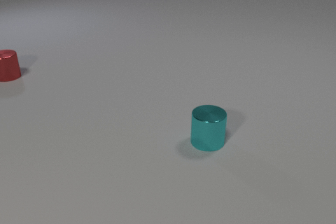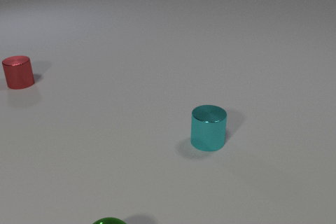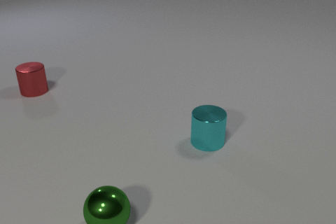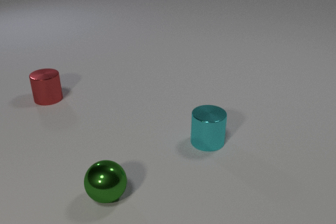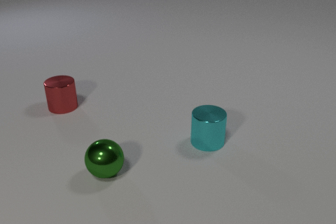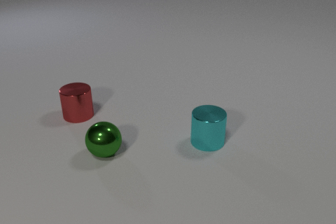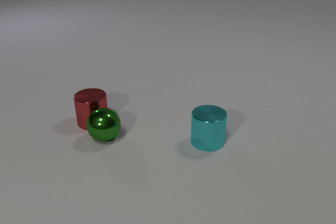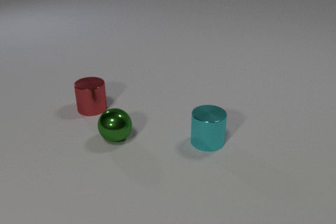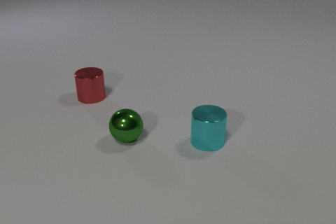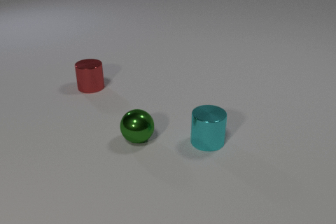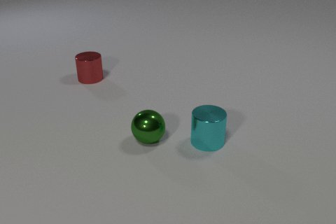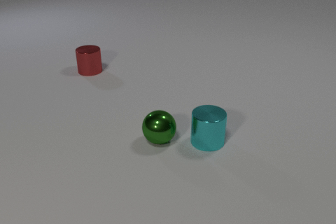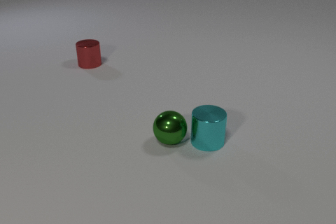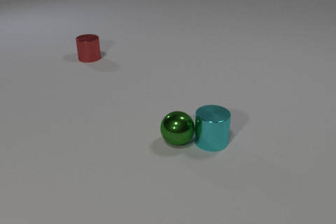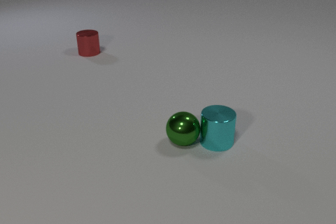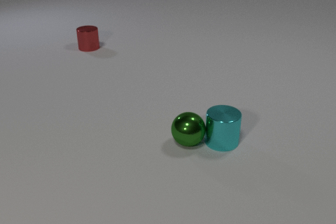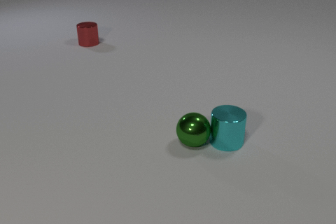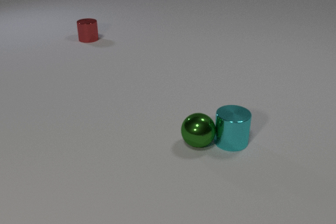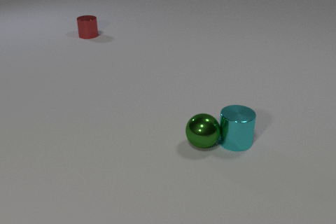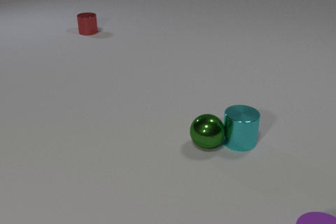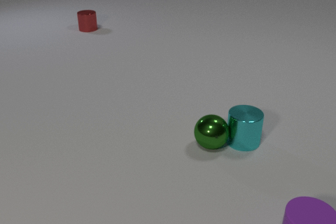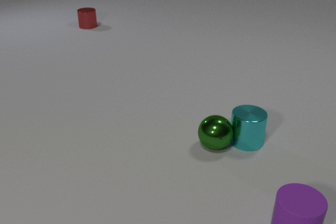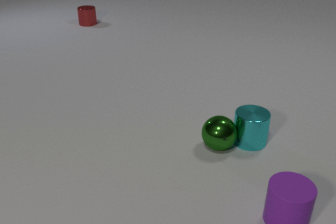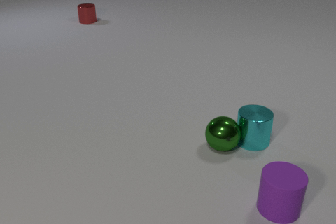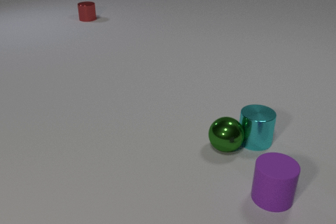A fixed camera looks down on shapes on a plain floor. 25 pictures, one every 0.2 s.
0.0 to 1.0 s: The green metal sphere comes in at the bottom edge, rolls away from the camera. The red metal cylinder slides toward the camera and to the right.
1.0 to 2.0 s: The green metal sphere rolls to the right and away from the camera. The red metal cylinder slides away from the camera. The green metal sphere and the red metal cylinder collide.
2.0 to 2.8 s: The green metal sphere rolls to the right. The red metal cylinder slides away from the camera. The cyan metal cylinder slides to the right. The green metal sphere and the cyan metal cylinder collide.
2.8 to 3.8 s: The green metal sphere rolls to the right. The red metal cylinder slides away from the camera. The cyan metal cylinder slides to the right. The purple rubber cylinder comes in at the bottom edge, slides away from the camera.
3.8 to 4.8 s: The green metal sphere rolls to the right. The red metal cylinder slides away from the camera. The cyan metal cylinder slides to the right. The purple rubber cylinder slides away from the camera and to the left.
What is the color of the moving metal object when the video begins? red.
How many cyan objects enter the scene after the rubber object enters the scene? 0.
What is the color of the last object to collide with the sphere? cyan.
